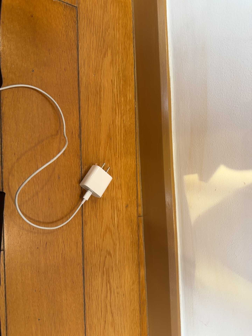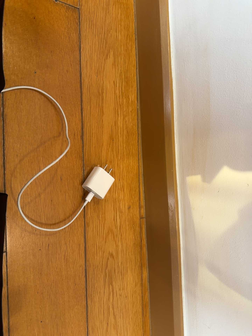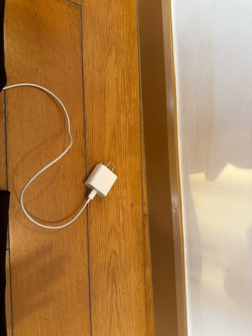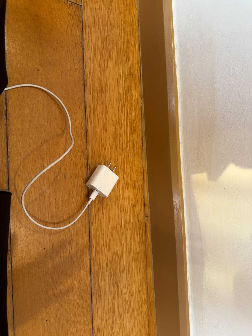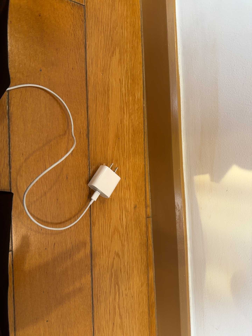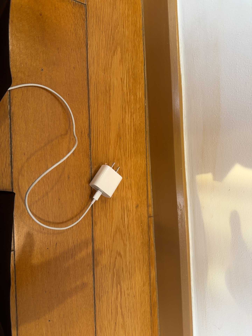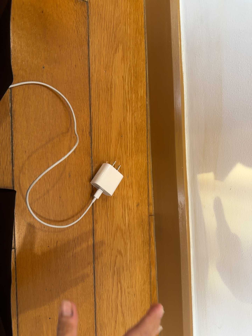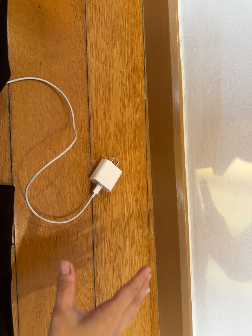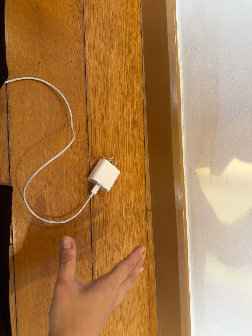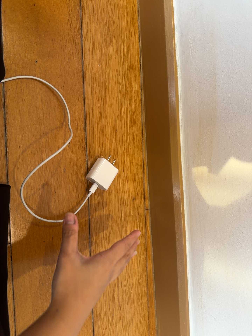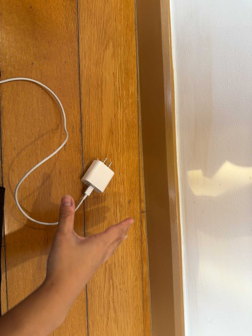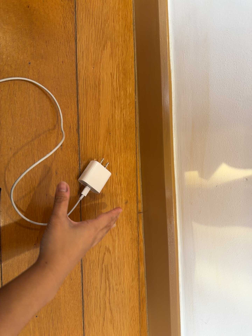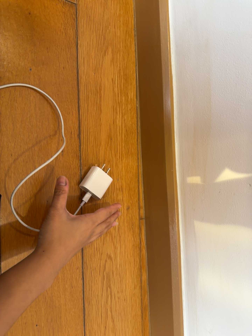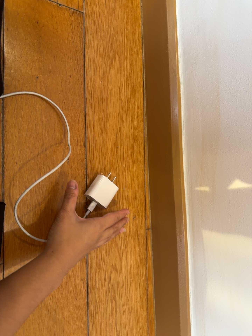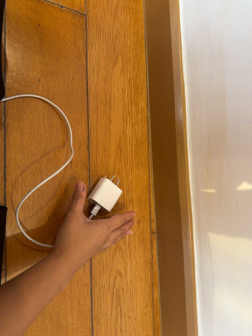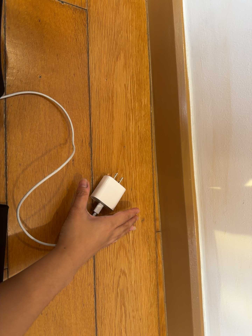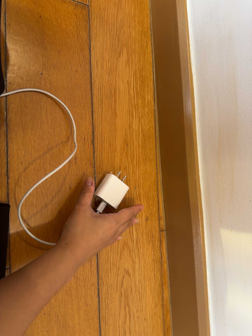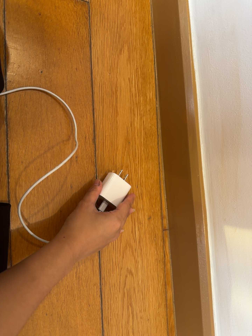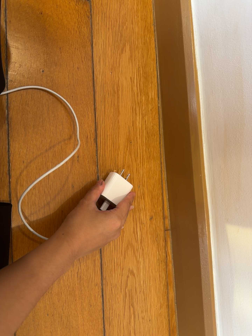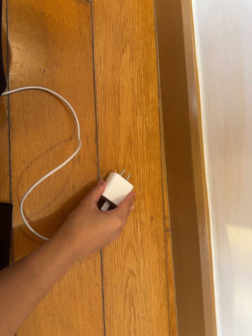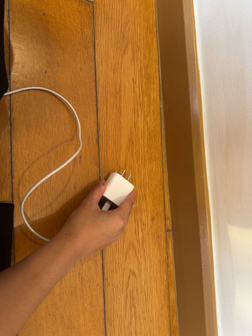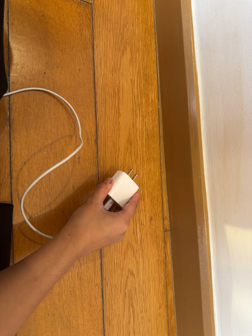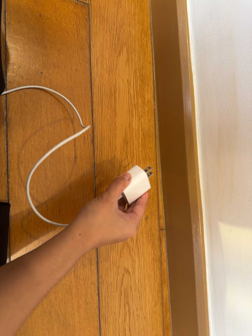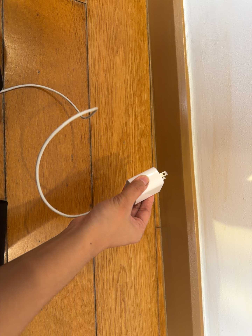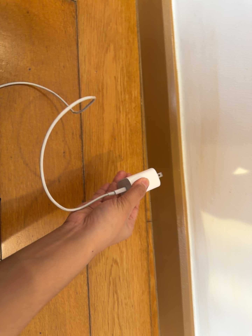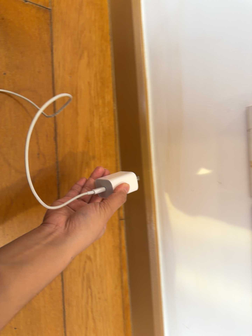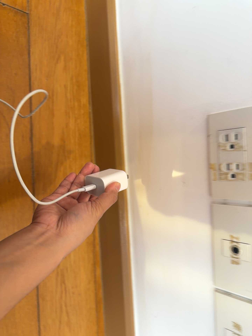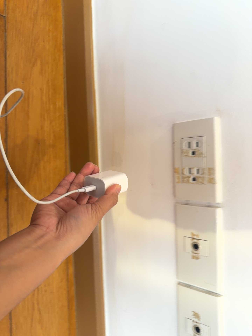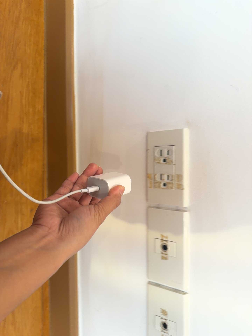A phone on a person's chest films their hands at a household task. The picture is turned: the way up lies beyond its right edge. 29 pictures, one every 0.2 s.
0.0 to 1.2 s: The camera shifts only a little, or ends up much as it began.
1.2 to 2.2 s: The camera keeps its place and its aim.
2.2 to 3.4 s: The camera shifts only a little, or ends up much as it began.
3.4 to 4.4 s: The camera keeps its place and its aim.
4.4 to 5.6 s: The scene slides to the left, as the camera pans about 25 degrees to its right. It travels backward, about 12 cm, so what stands in front gets smaller.
The film runs forward here.
